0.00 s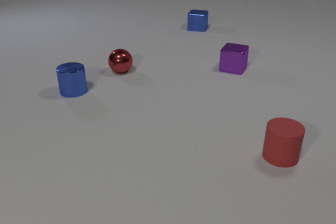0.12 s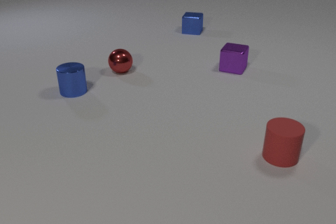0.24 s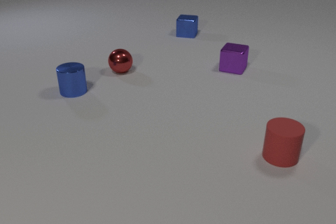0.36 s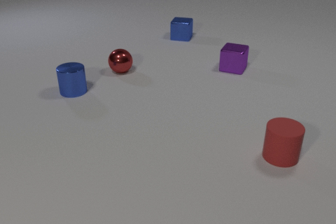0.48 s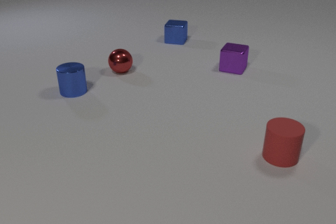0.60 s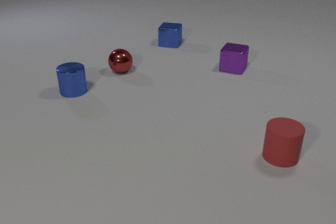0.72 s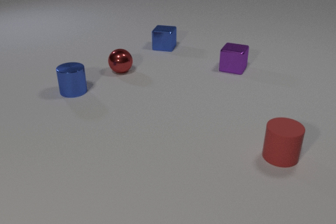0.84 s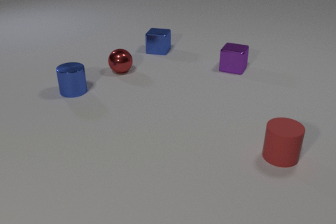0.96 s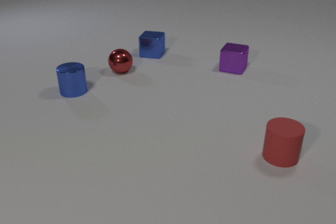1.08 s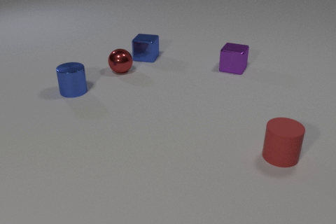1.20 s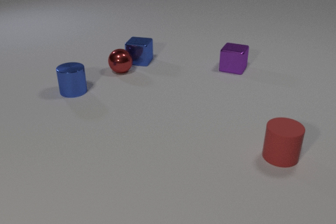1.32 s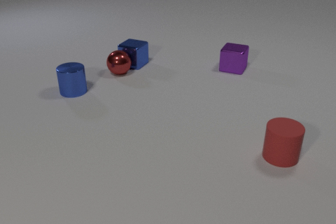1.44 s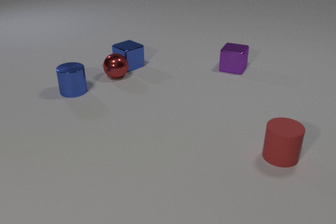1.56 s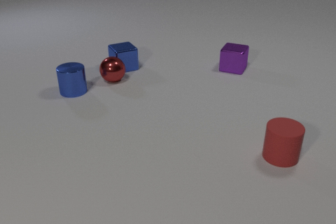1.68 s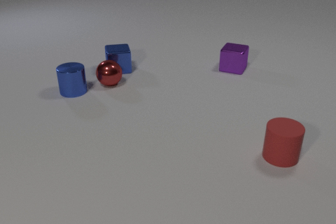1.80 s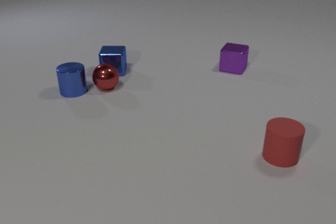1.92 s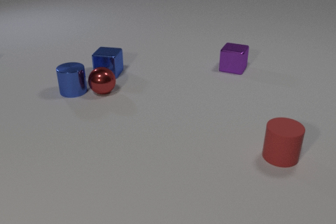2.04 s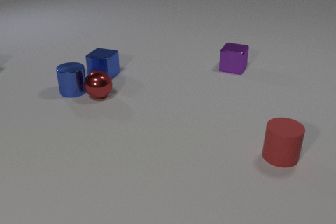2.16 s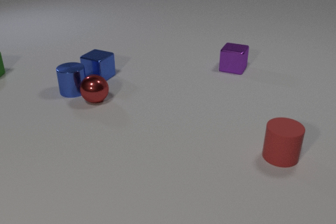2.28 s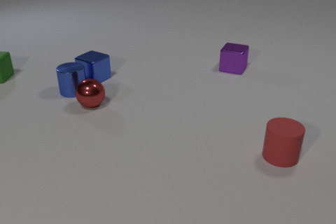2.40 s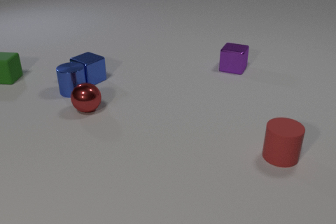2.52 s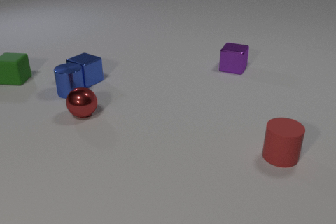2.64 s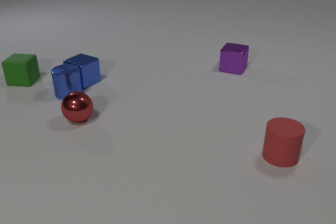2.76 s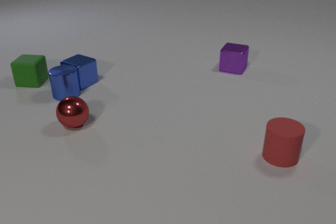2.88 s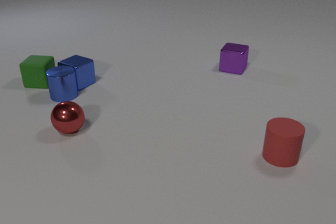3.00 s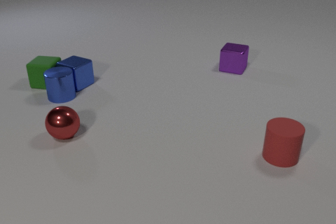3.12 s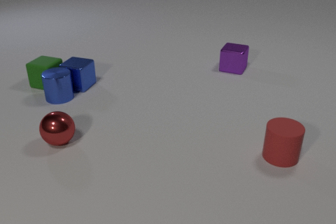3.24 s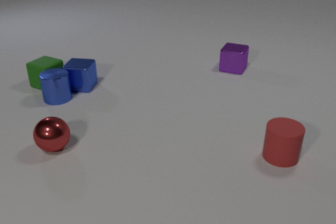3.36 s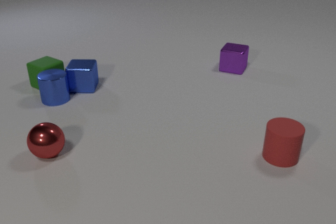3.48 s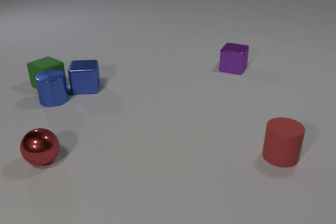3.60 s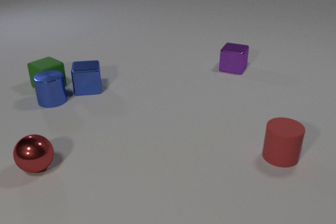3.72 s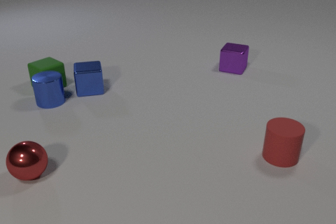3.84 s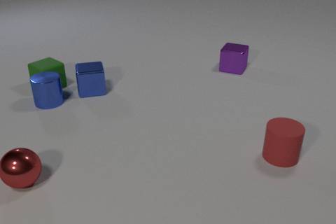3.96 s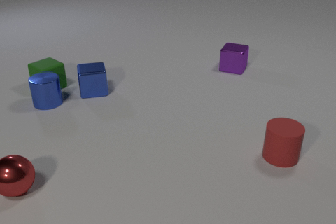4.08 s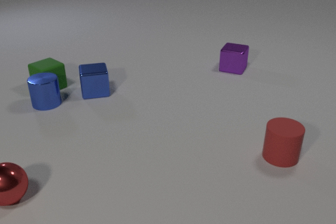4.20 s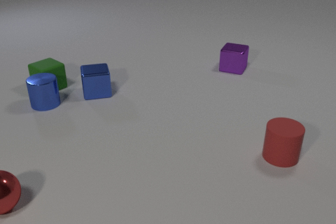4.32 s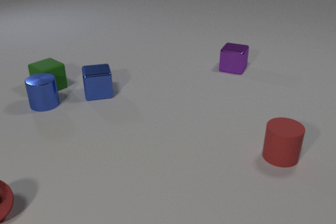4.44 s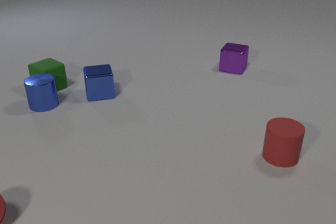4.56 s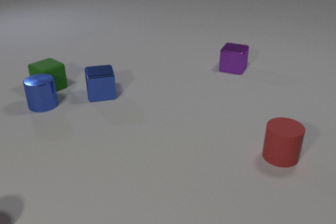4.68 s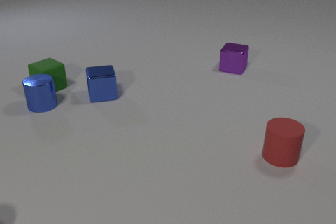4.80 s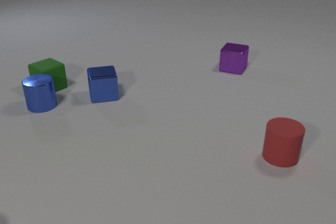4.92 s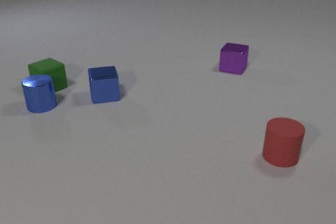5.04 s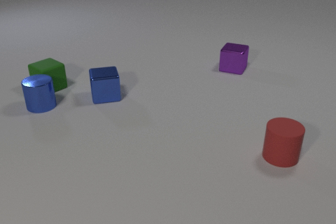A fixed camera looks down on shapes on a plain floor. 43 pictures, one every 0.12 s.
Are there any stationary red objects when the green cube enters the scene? yes.
What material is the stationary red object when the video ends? rubber.
What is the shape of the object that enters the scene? cube.
0.00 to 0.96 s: The blue metal cube slides toward the camera and to the left.
0.96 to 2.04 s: The blue metal cube slides toward the camera and to the left, spins clockwise seen from above by about 90 degrees, its near face sliding to the left. The red metal sphere rolls toward the camera and to the left. The blue metal cube and the red metal sphere collide.
2.04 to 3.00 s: The blue metal cube slides to the left and toward the camera. The red metal sphere rolls toward the camera and to the left. The blue metal cylinder slides to the left and toward the camera. The green rubber cube comes in at the left edge, slides to the right and toward the camera. The blue metal cube and the blue metal cylinder collide. The blue metal cube and the green rubber cube collide.
3.00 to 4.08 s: The blue metal cube slides toward the camera and to the right, spins so that its near face slides to the right, counterclockwise seen from above. The red metal sphere rolls toward the camera and to the left. The blue metal cylinder slides to the left and toward the camera. The green rubber cube slides toward the camera, spins so that its near face slides to the left, clockwise seen from above.
4.08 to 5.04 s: The blue metal cube slides toward the camera and to the right. The red metal sphere rolls toward the camera and to the left, leaves at the left edge.
